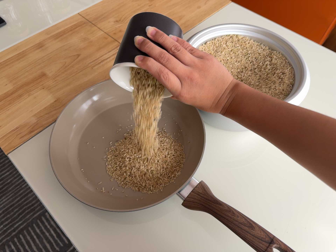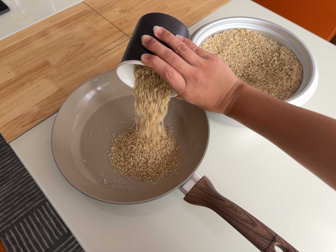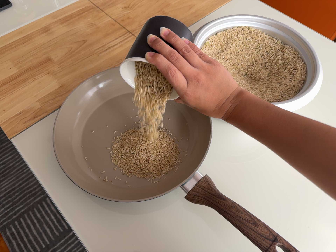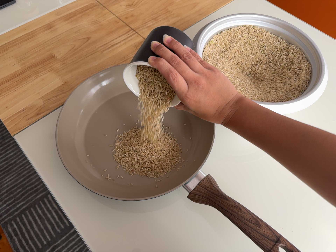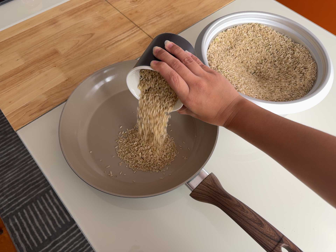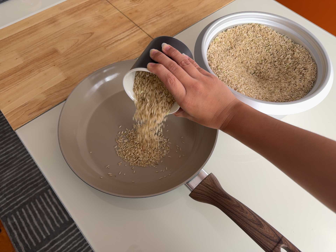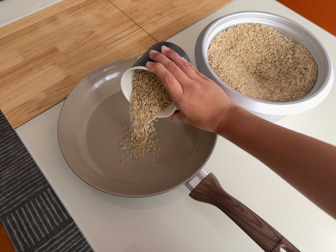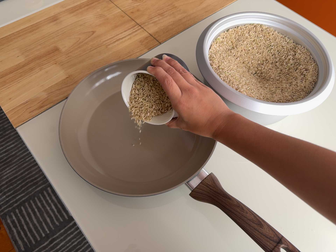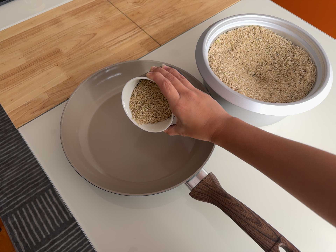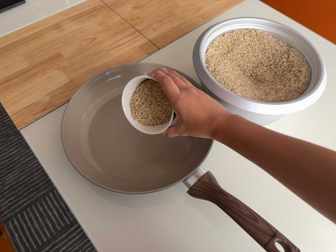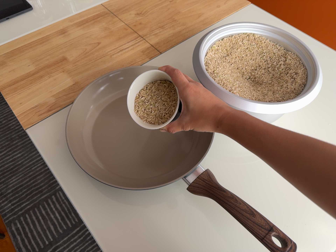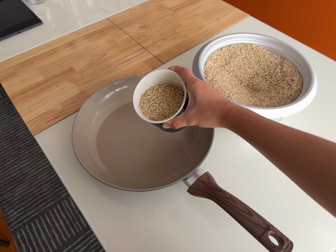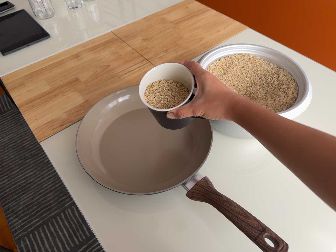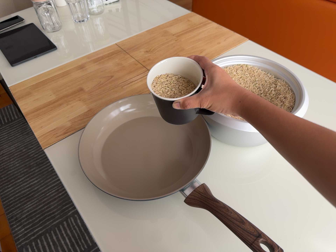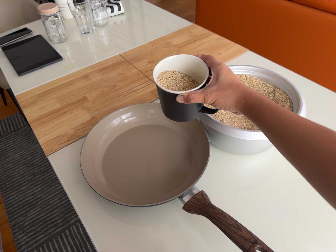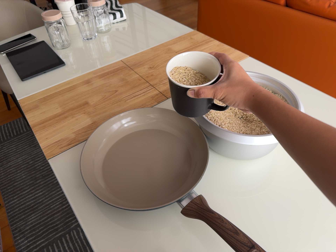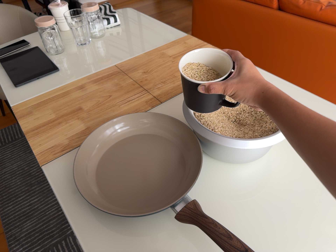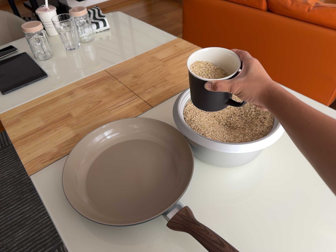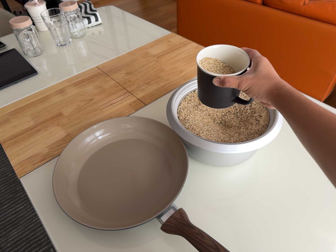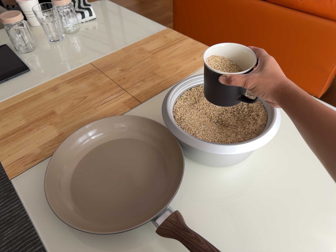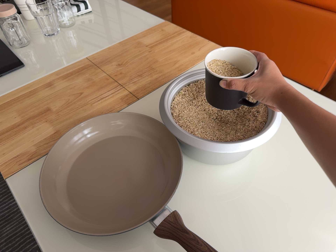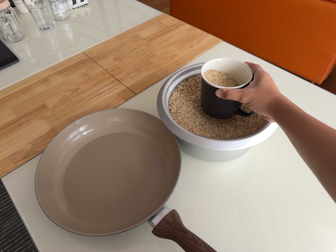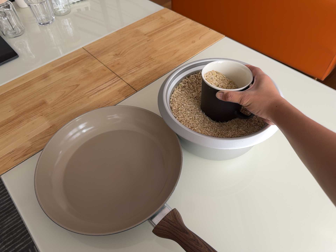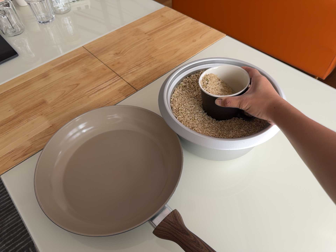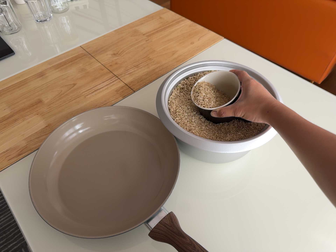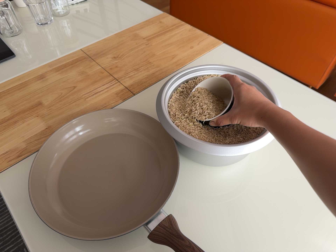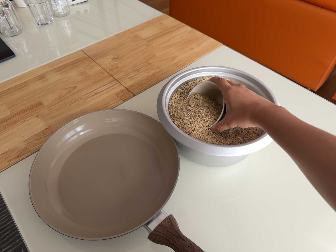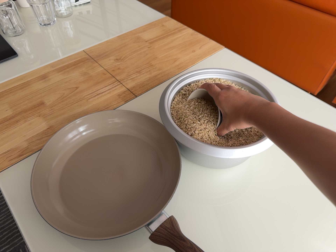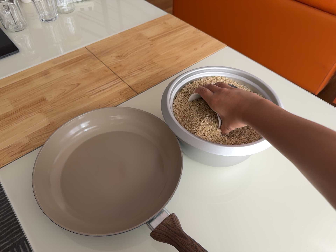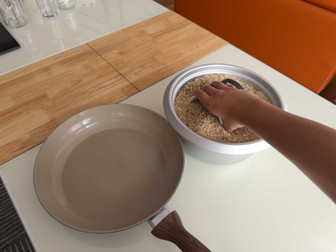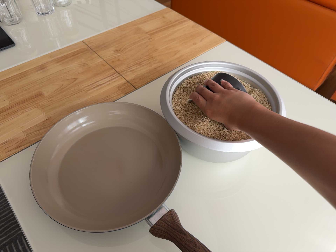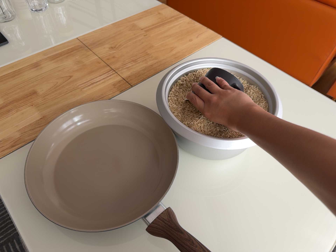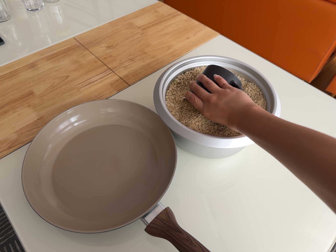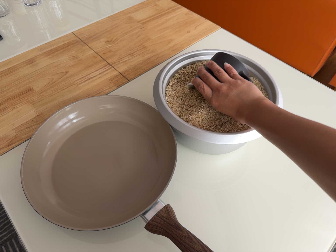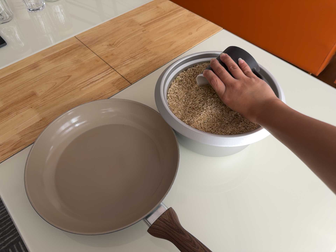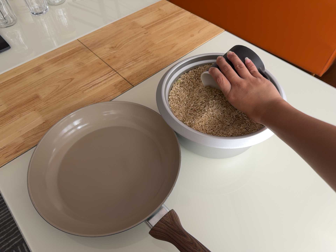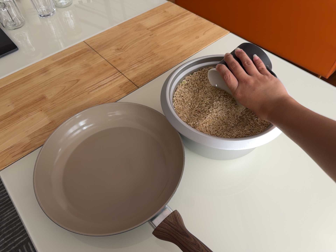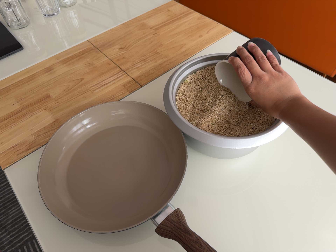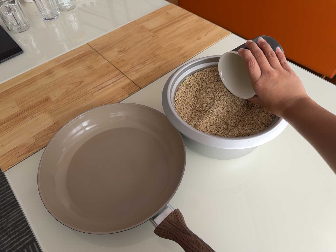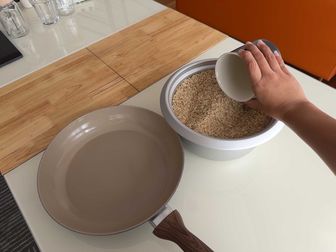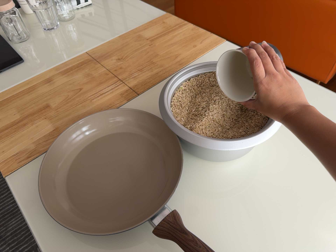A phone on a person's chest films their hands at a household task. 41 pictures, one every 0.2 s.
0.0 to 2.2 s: The camera shifts only a little, or ends up much as it began.
2.2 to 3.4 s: The camera travels to its right, about 7 cm, so close, fixed things drift to the left. Its aim tips toward the top of its view by about 10 degrees, and the scene shifts downward.
3.4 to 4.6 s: The camera travels forward, about 8 cm, so what stands in front looms larger.
4.6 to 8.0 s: The camera shifts only a little, or ends up much as it began.
The film runs backward here.
